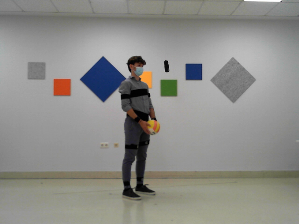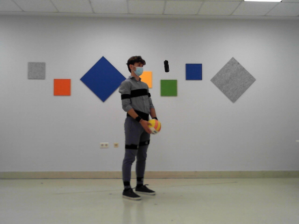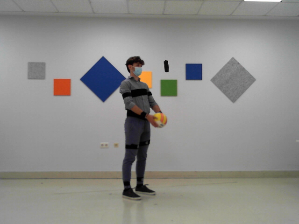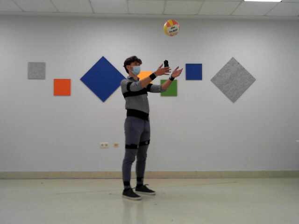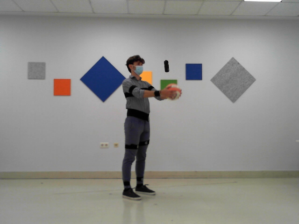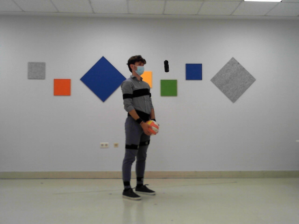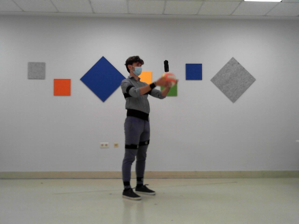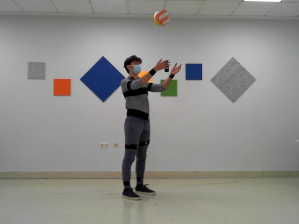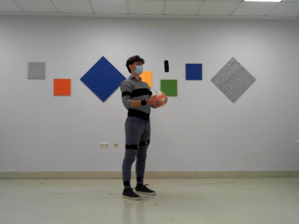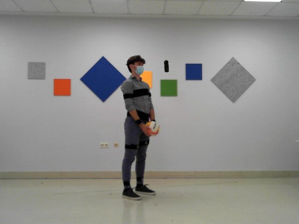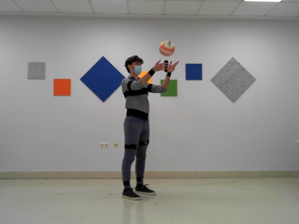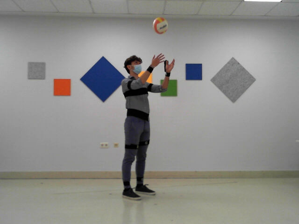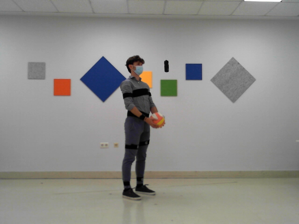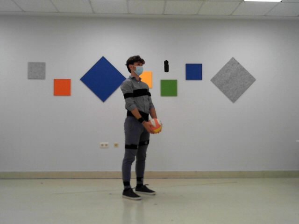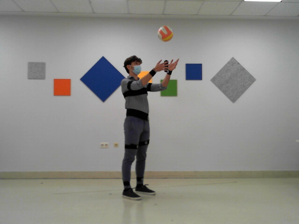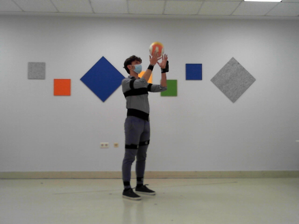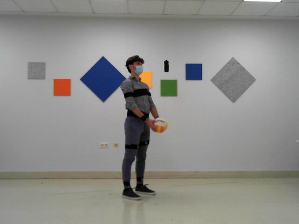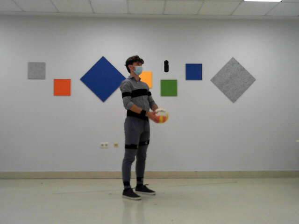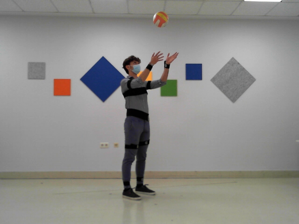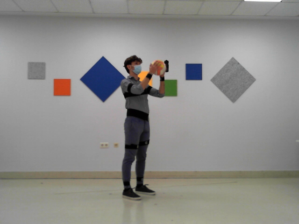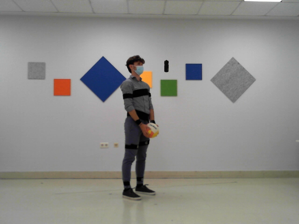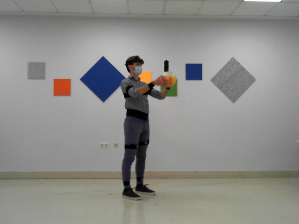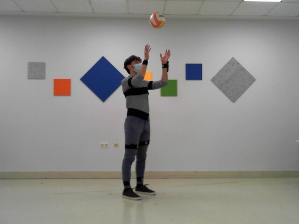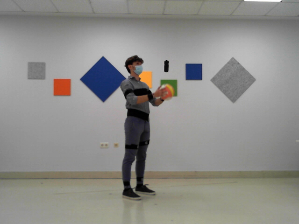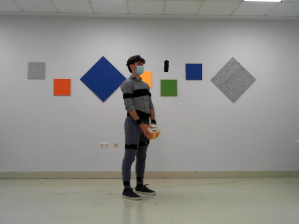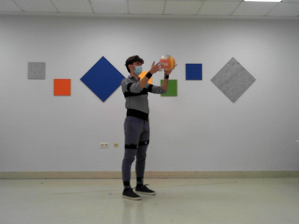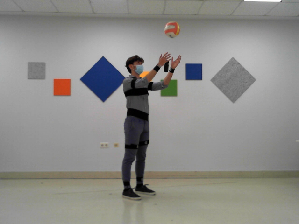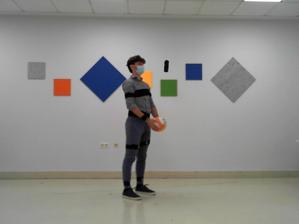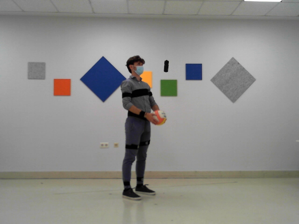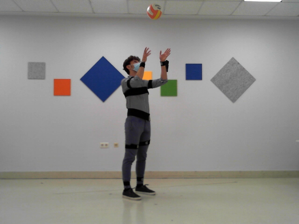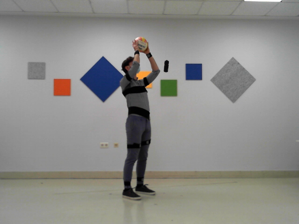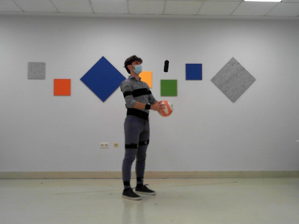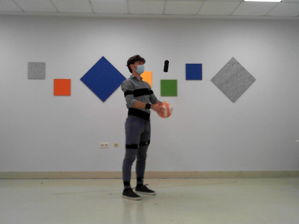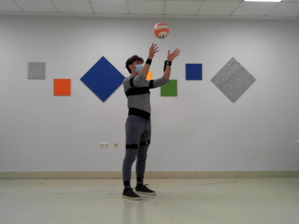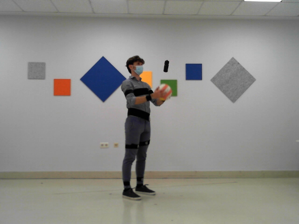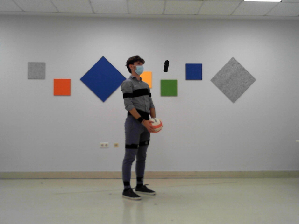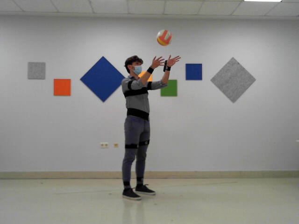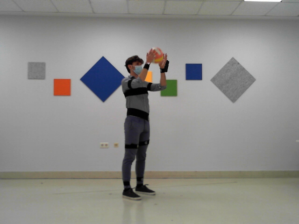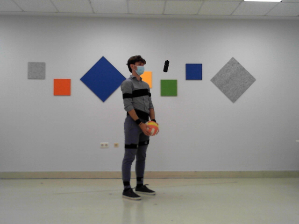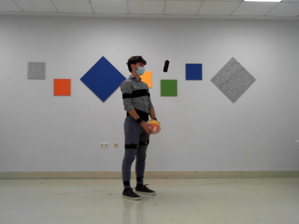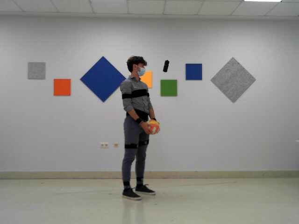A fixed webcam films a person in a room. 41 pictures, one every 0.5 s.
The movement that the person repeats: Throw up a ball and catch it.
